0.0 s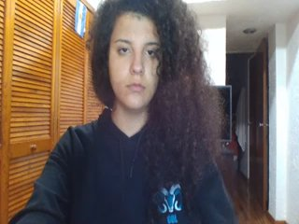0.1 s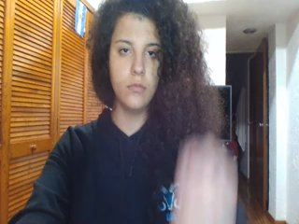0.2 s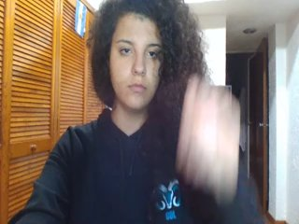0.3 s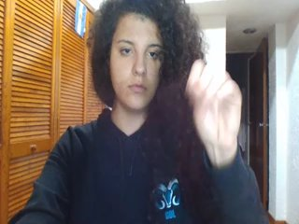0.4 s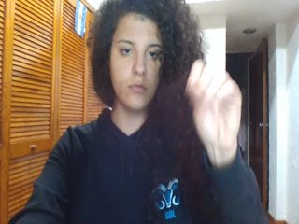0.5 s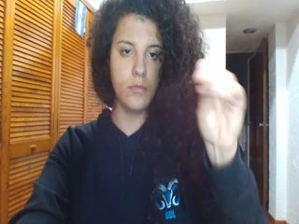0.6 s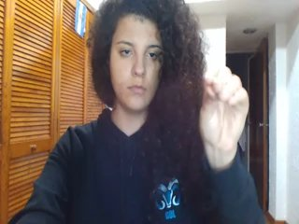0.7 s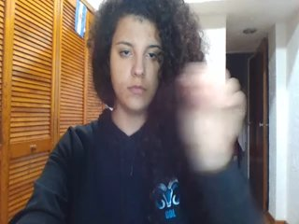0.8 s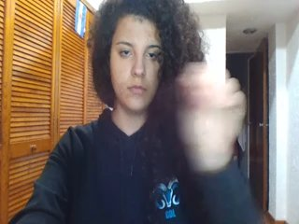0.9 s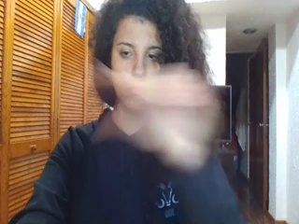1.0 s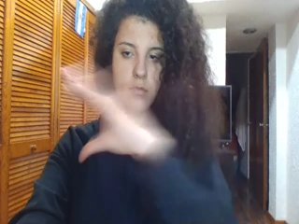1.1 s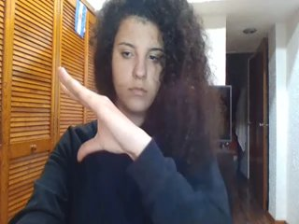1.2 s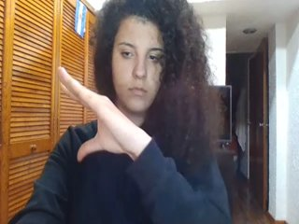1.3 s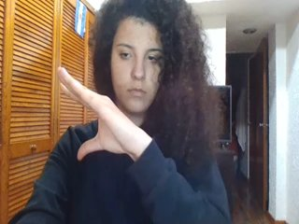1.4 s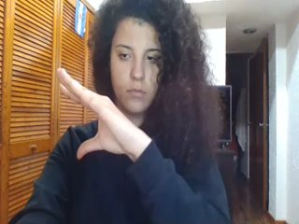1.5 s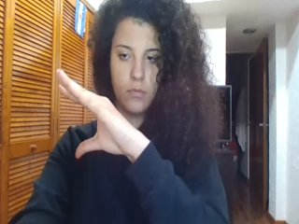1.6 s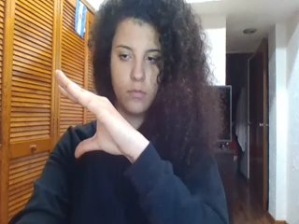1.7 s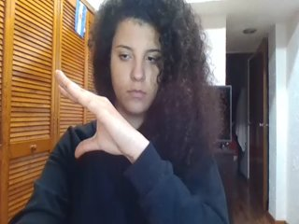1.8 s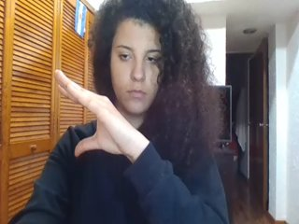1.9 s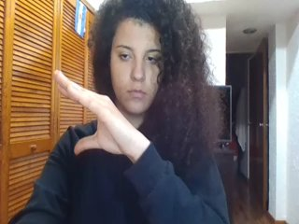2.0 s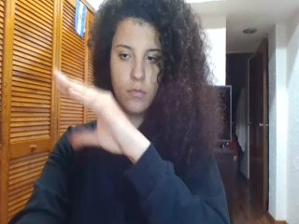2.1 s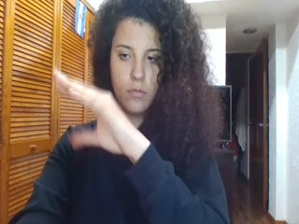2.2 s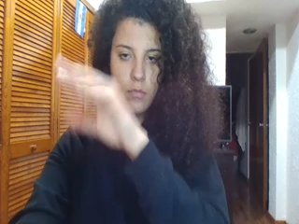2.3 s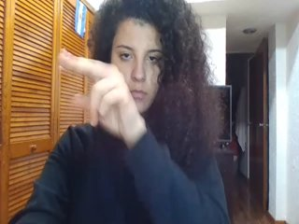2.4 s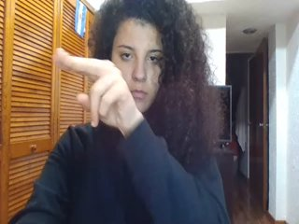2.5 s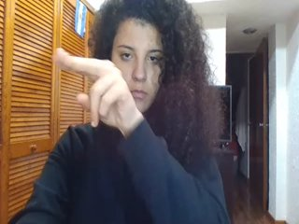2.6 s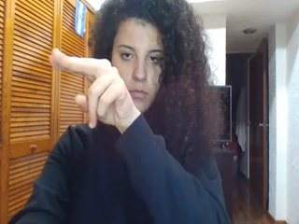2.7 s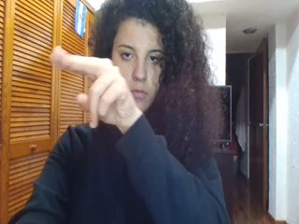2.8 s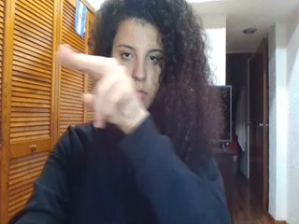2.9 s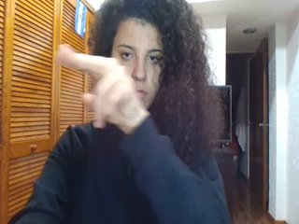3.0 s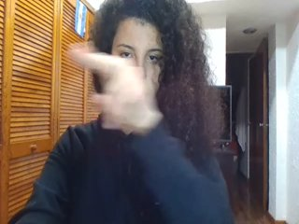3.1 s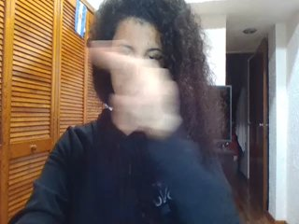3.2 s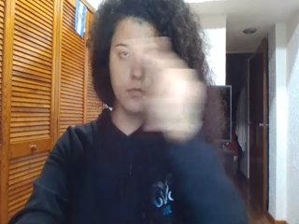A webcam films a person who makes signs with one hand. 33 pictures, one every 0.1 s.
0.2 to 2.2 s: On the screen the hand sweeps to the left. The name of the sign: Throw right.
2.3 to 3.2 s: Pointing with two fingers.
